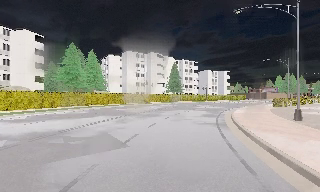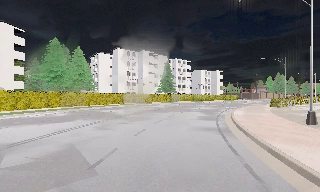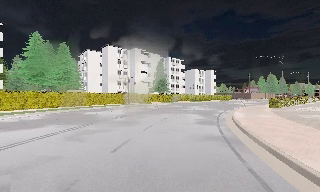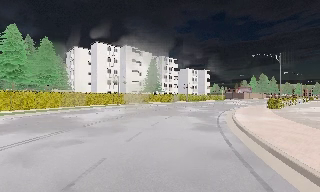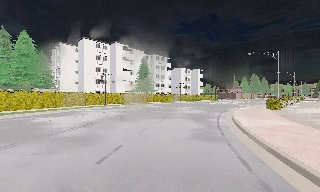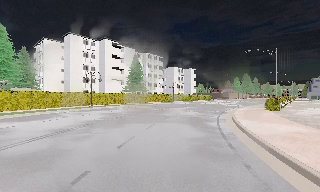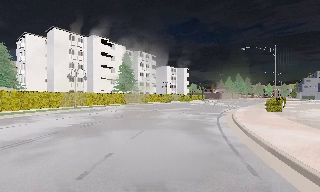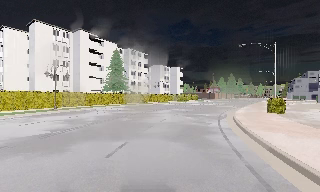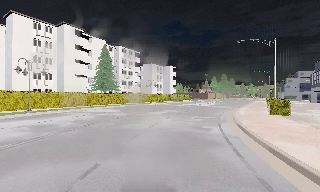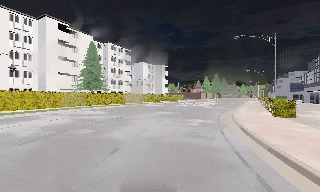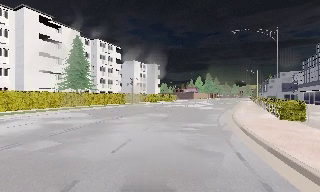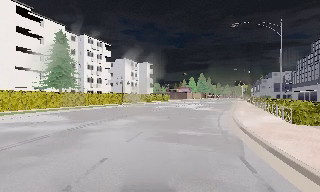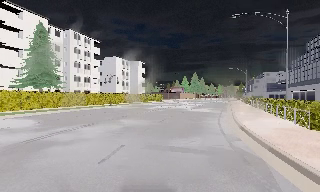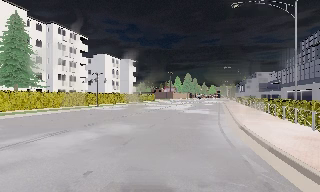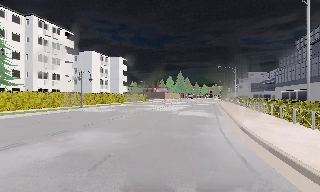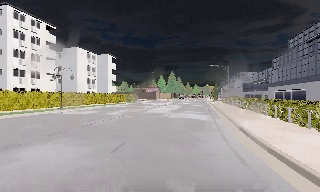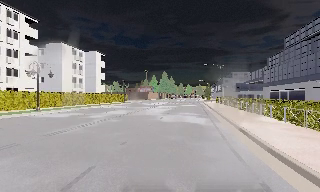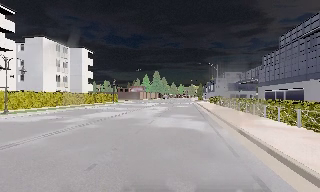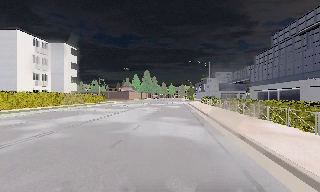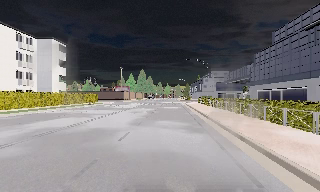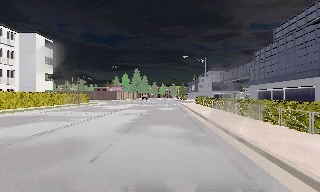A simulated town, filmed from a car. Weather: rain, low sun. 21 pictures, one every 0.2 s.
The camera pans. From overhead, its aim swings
clockwise.
The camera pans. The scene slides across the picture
to the left.
0.0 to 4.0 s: The camera pans to its right, which is clockwise from overhead, by about 50 degrees. It travels forward, about 35 m.
The film runs forward here.
